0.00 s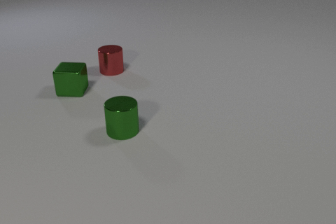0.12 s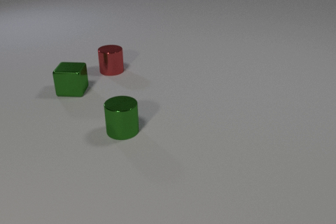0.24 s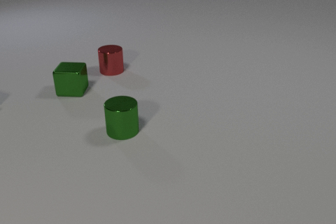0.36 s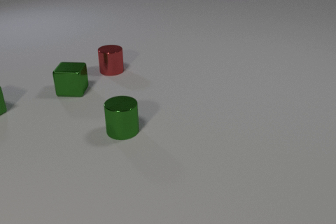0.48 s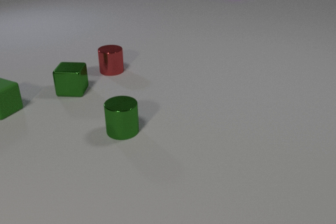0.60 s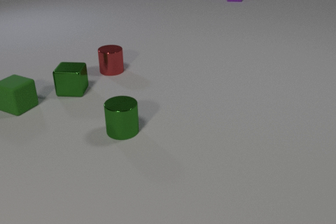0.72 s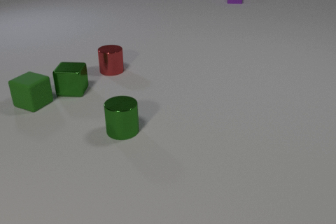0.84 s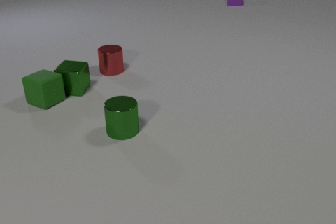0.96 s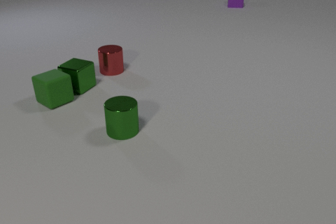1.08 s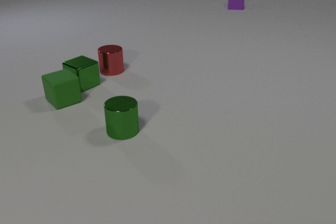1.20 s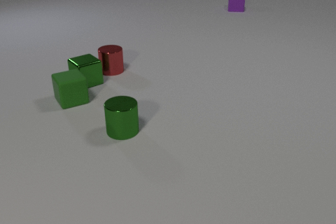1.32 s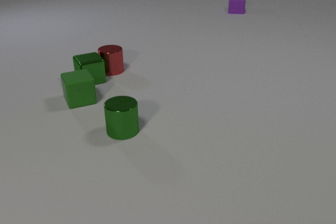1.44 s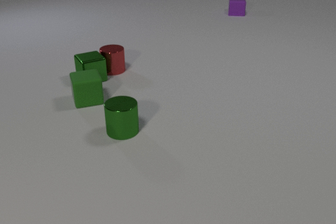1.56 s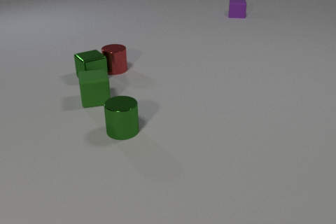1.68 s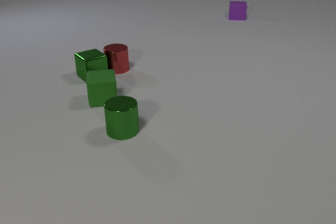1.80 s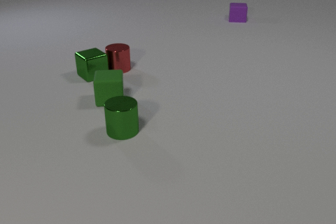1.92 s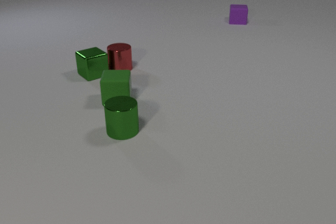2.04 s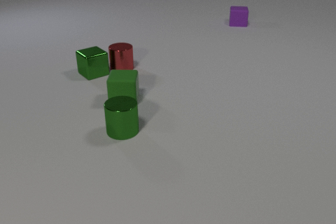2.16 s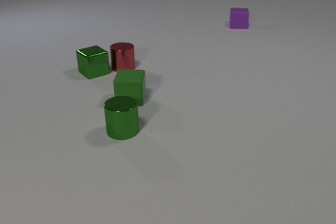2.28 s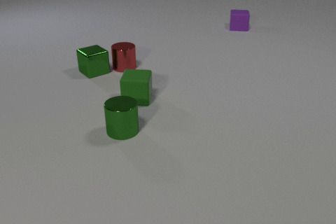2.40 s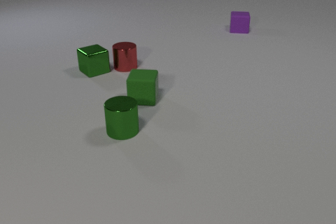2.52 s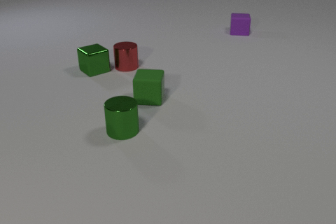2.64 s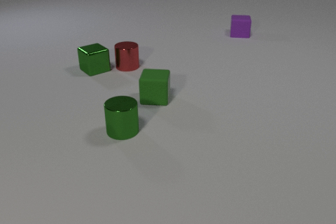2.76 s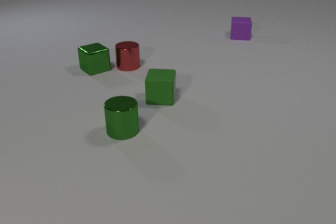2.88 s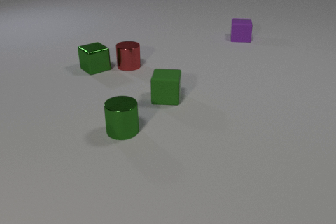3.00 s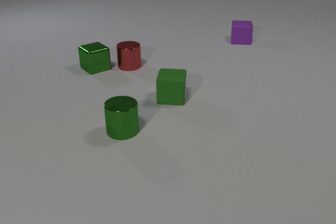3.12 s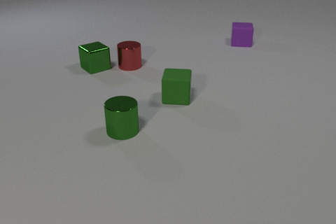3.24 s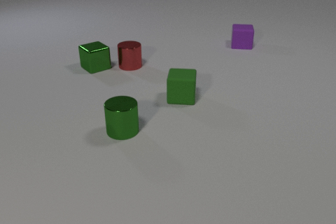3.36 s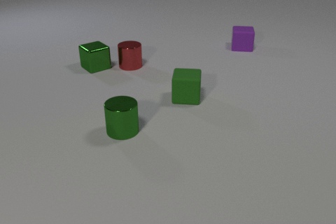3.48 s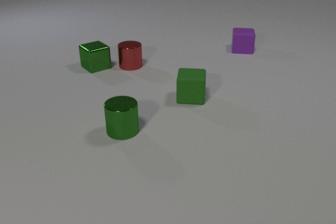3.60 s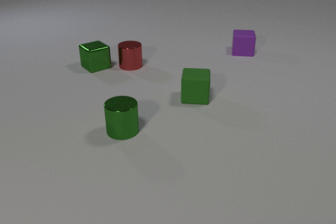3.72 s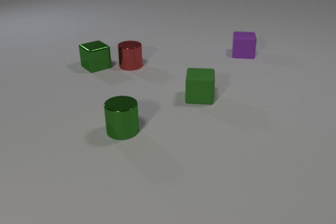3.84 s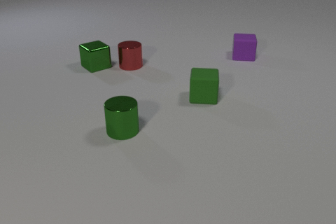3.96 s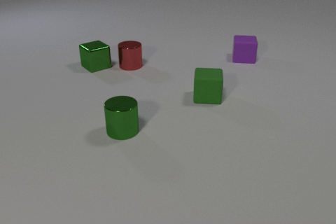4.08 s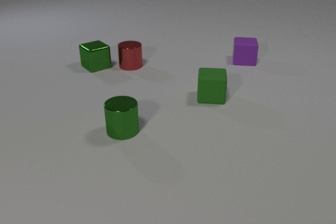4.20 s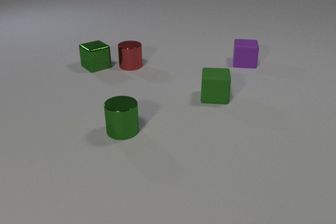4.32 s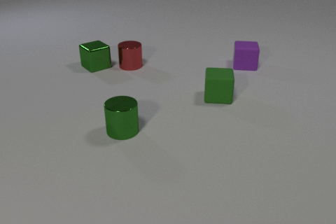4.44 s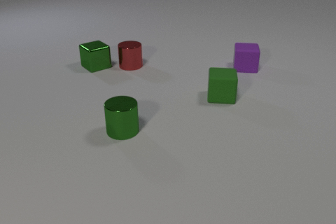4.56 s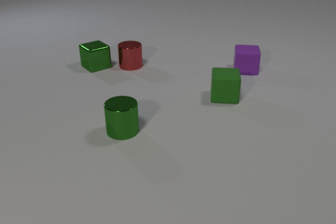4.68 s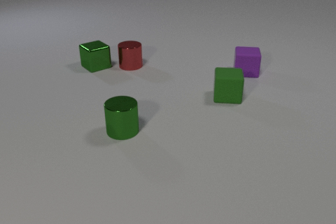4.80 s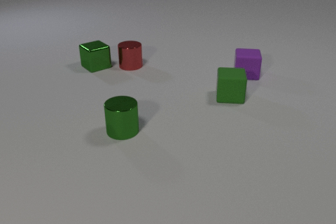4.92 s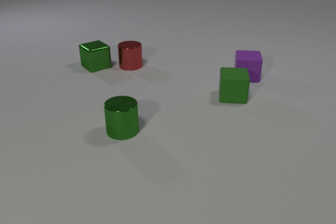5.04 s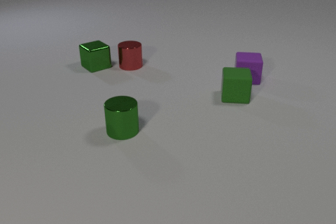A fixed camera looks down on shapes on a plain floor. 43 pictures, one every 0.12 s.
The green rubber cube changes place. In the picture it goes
to the right.
The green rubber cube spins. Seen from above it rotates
clockwise.
0.00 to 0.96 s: The green rubber cube comes in at the left edge, slides to the right. The green metal cube slides away from the camera and to the right. The purple rubber cube comes in at the top edge, slides toward the camera. The green rubber cube and the green metal cube collide.
0.96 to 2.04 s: The green rubber cube slides to the right, spins so that its near face slides to the left, clockwise seen from above. The green metal cube slides away from the camera and to the right, spins clockwise seen from above by about 30 degrees, its near face sliding to the left. The purple rubber cube slides toward the camera. The red metal cylinder slides to the right and away from the camera. The green metal cube and the red metal cylinder collide.
2.04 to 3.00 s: The green rubber cube slides to the right. The green metal cube slides away from the camera. The purple rubber cube slides toward the camera. The red metal cylinder slides to the right.
3.00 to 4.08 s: The green rubber cube slides to the right. The purple rubber cube slides toward the camera.
4.08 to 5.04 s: The green rubber cube slides to the right. The purple rubber cube slides toward the camera.
What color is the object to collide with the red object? green.
How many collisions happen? 2.
What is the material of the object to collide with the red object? metal.
